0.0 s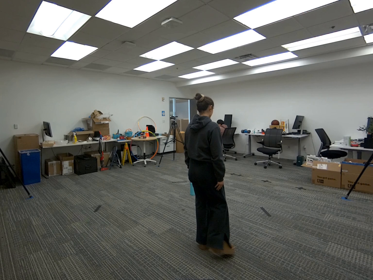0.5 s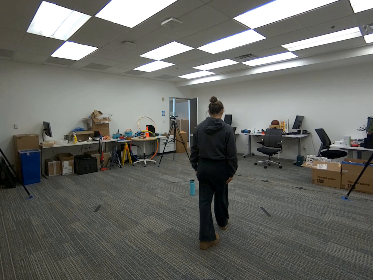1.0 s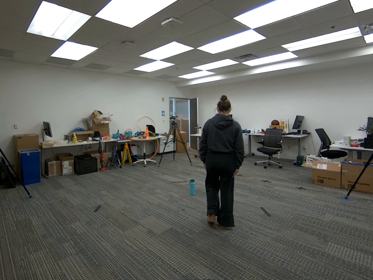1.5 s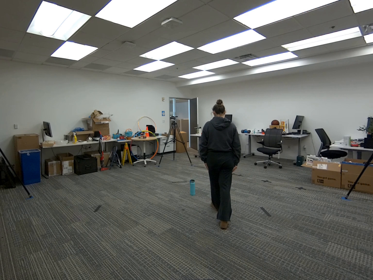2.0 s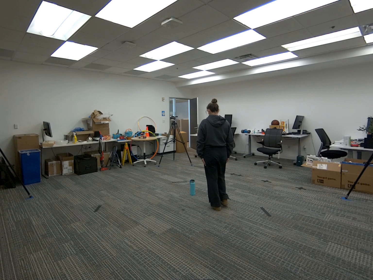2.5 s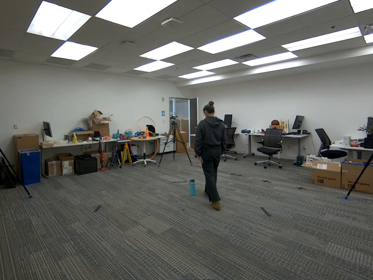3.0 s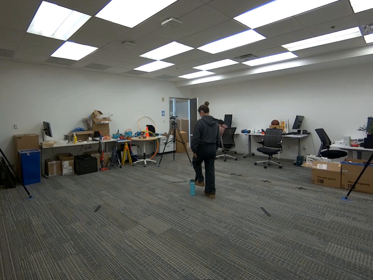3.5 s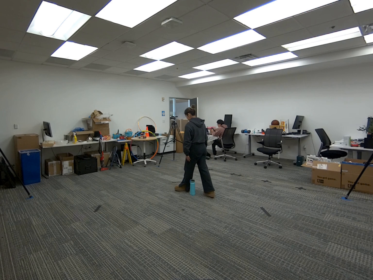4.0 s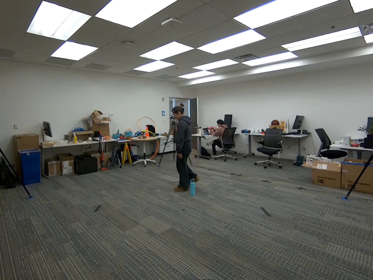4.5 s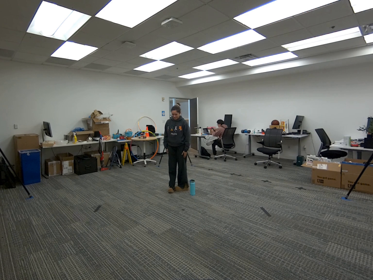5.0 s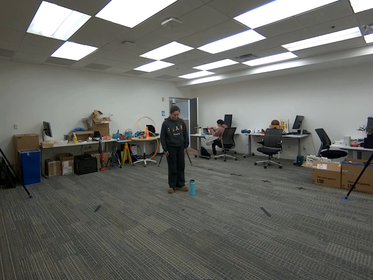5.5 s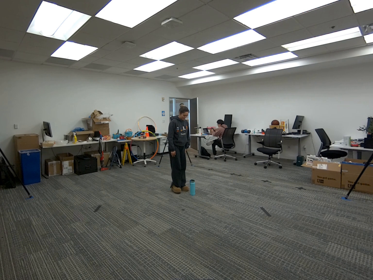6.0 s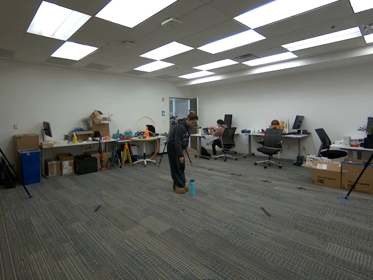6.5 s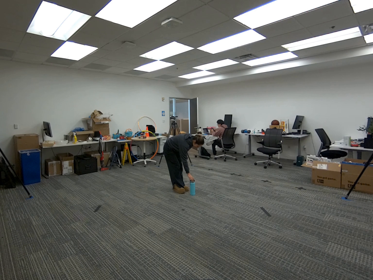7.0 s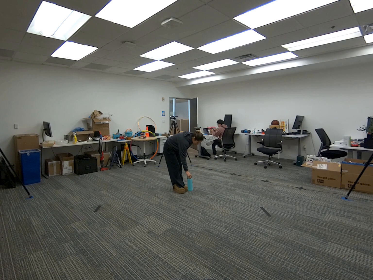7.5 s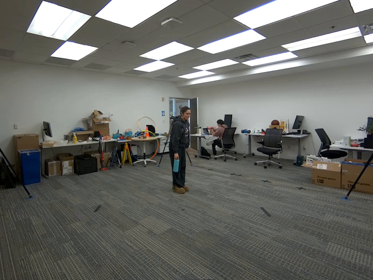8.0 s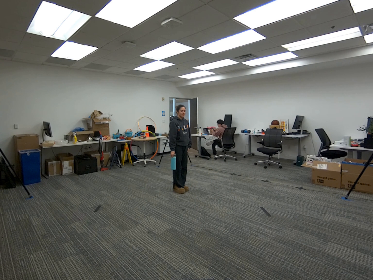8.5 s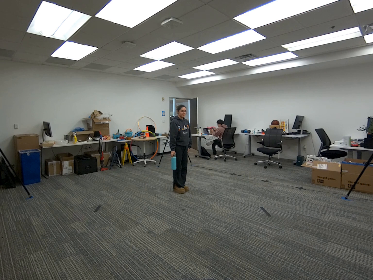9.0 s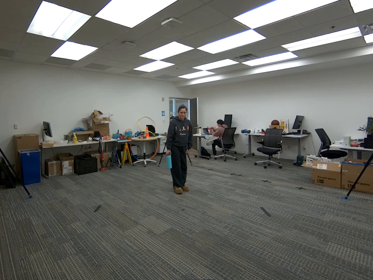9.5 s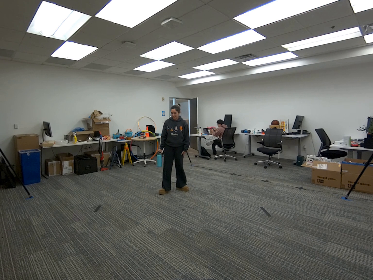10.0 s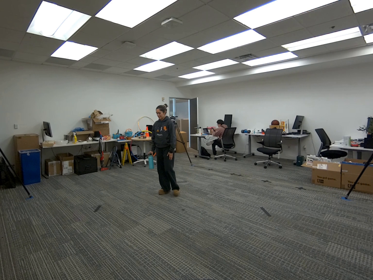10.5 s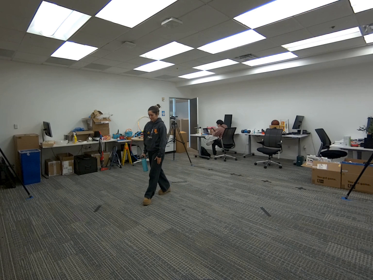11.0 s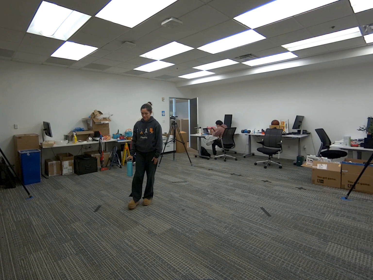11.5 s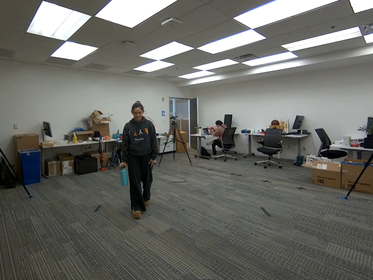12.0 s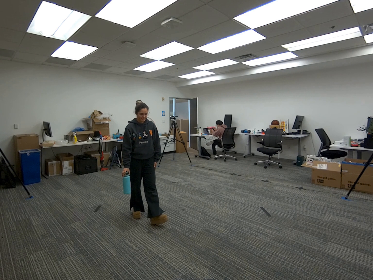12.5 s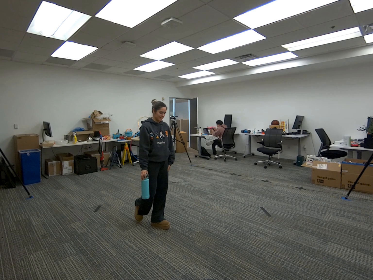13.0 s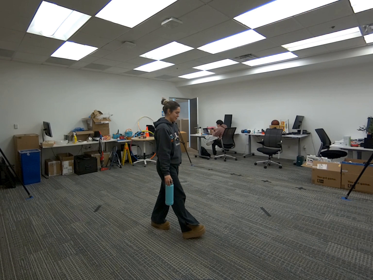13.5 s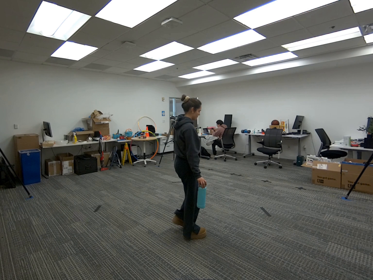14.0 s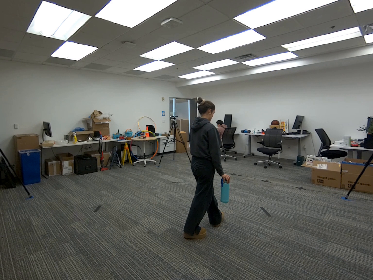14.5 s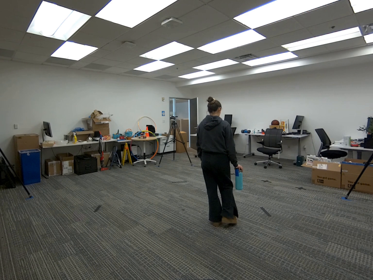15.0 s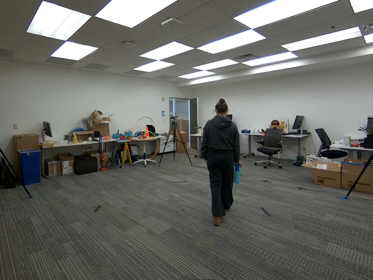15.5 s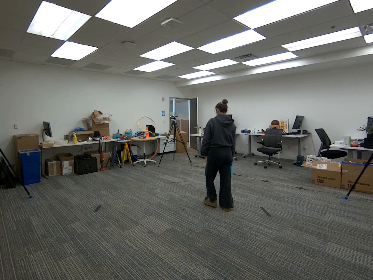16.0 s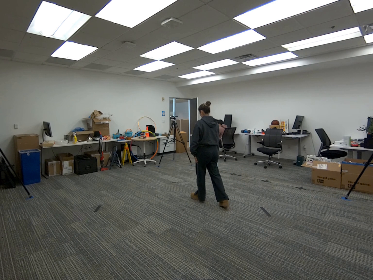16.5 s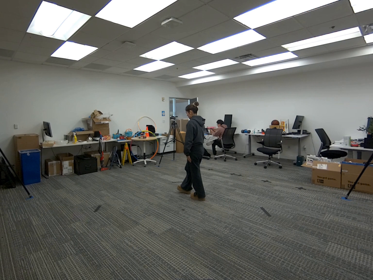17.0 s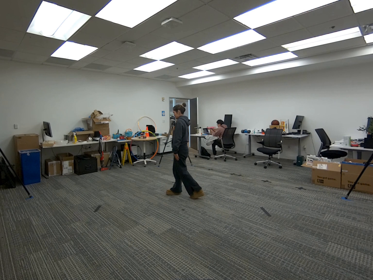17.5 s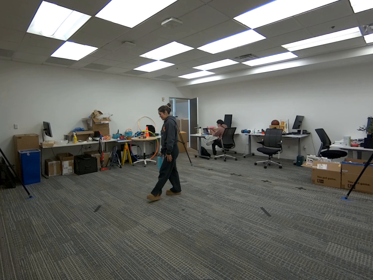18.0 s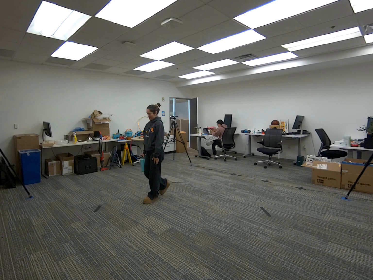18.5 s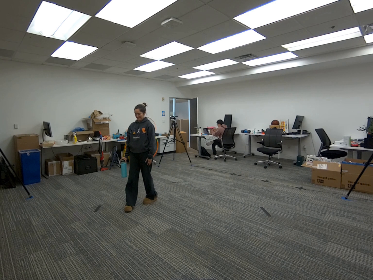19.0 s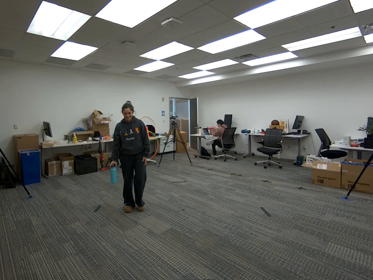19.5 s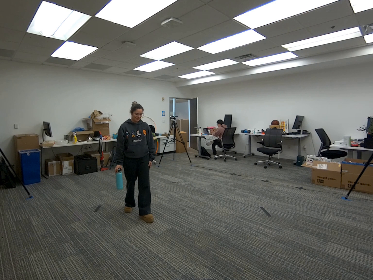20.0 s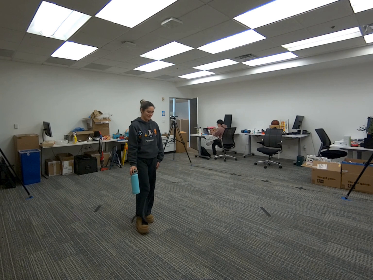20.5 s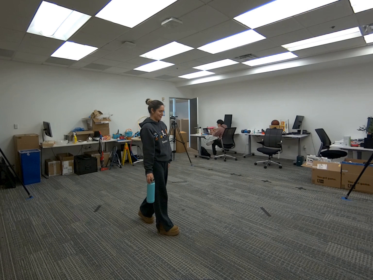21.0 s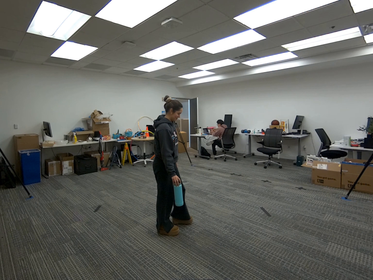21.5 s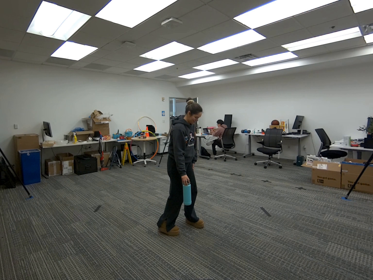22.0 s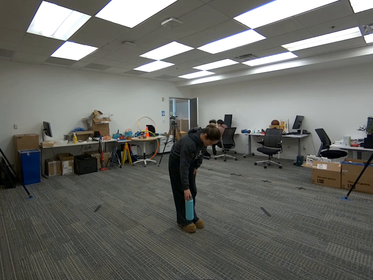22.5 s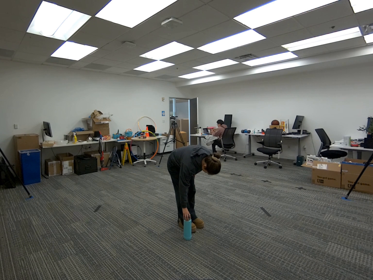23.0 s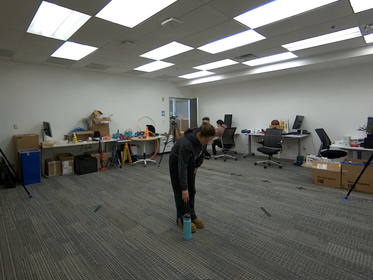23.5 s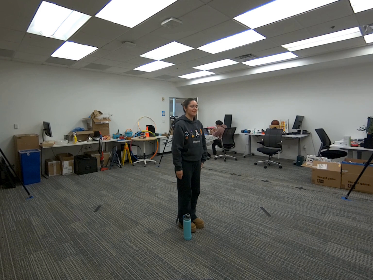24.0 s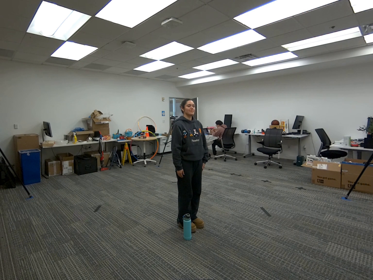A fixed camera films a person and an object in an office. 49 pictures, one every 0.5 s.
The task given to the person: Walk to the cyan water bottle on the ground. Pick it up with your right hand and hold it as you walk around. When finished, place the bottle back on the ground.
